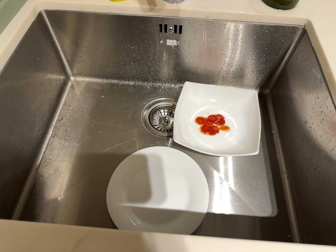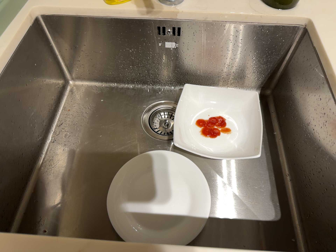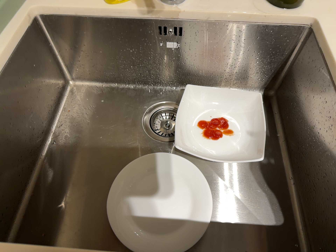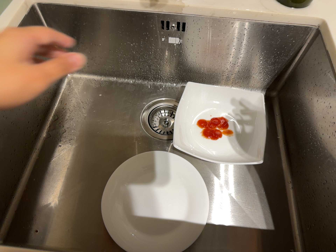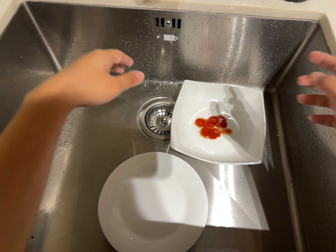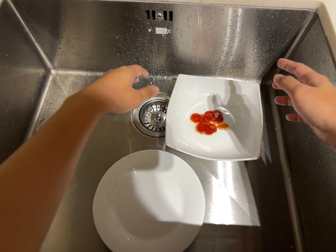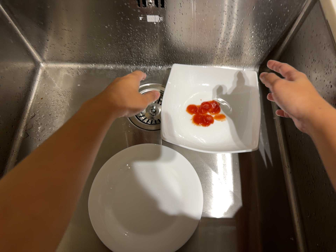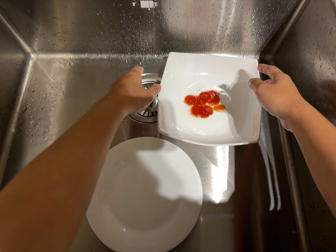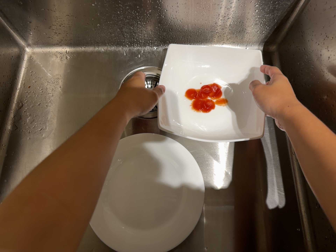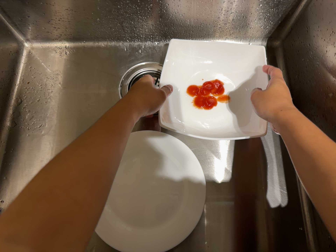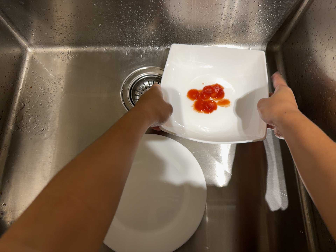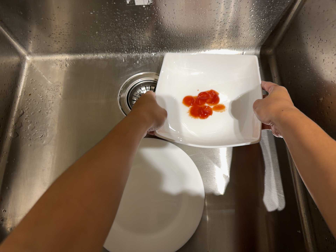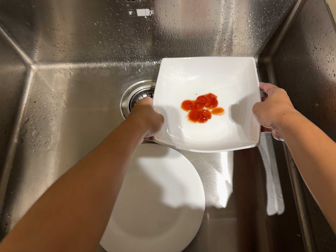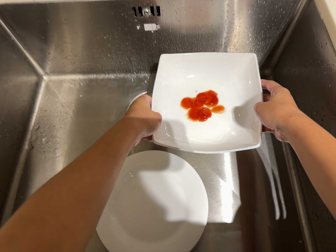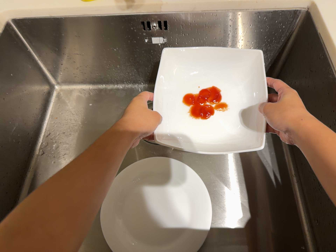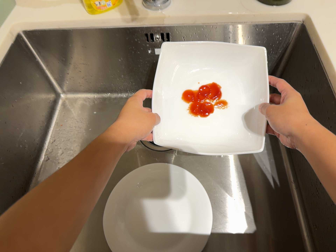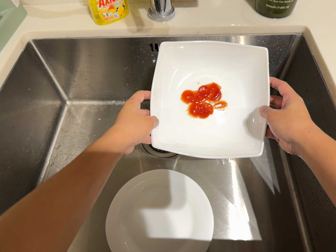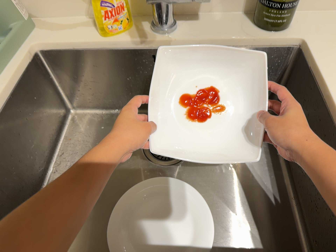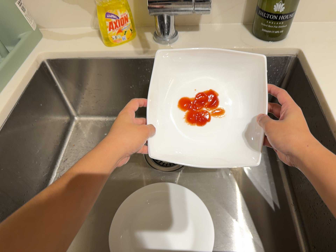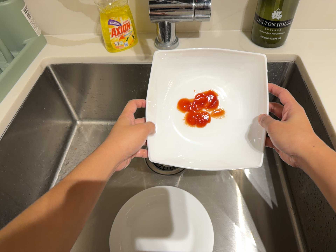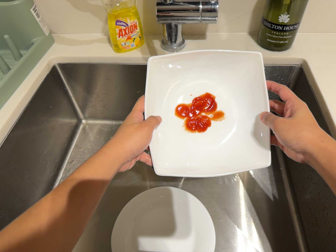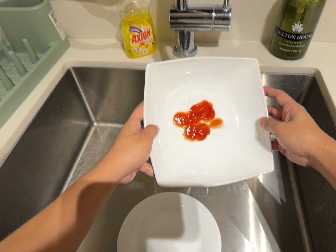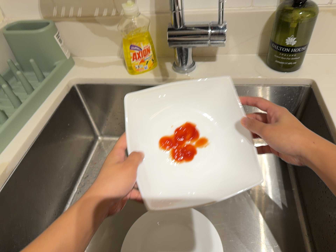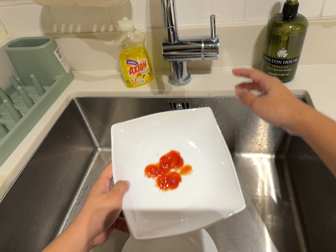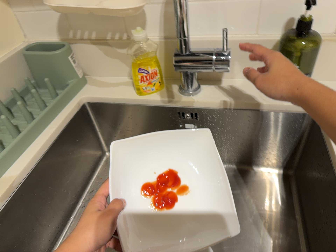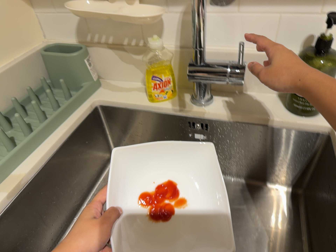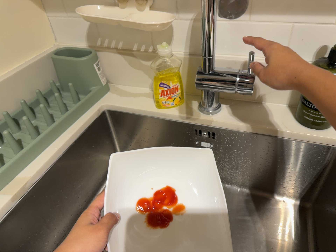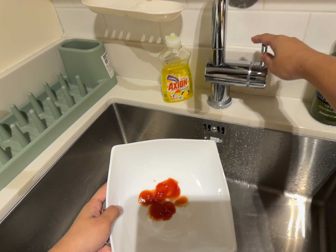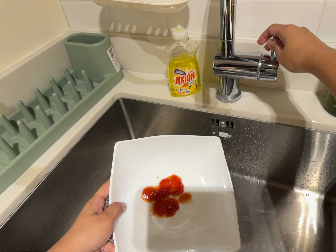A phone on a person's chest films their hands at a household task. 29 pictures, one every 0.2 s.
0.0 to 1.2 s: The camera travels forward and toward the top of its view, about 10 cm, so what stands in front looms larger. Its aim tips toward the bottom of its view by about 10 degrees.
1.2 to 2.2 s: The camera shifts only a little, or ends up much as it began.
2.2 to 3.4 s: The camera travels backward, about 10 cm, so what stands in front gets smaller. Its aim tips toward the top of its view by about 15 degrees, and the scene shifts downward.
3.4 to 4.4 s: The camera shifts only a little, or ends up much as it began.
4.4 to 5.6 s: The camera pans to its left by about 10 degrees. It rolls about its line of sight by about 10 degrees, and the scene rotates clockwise.
The film runs forward here.
